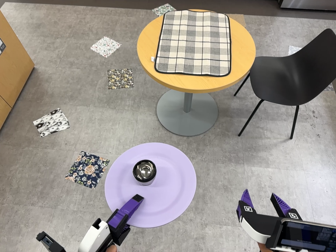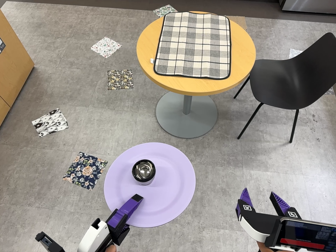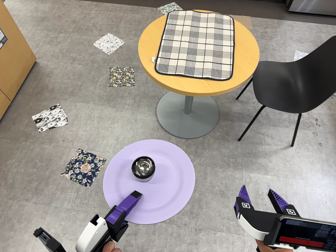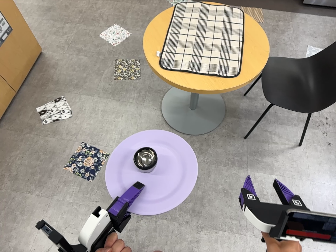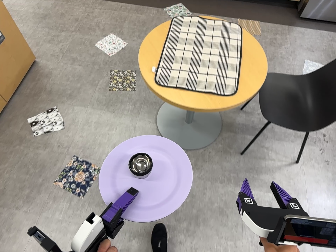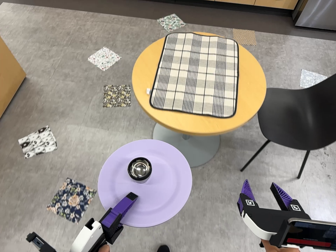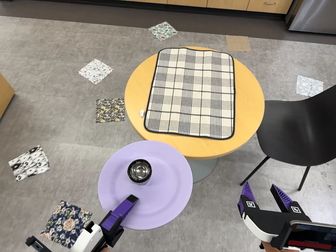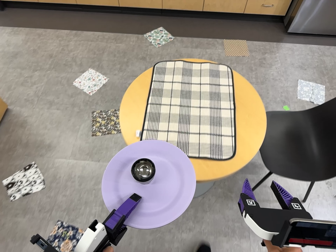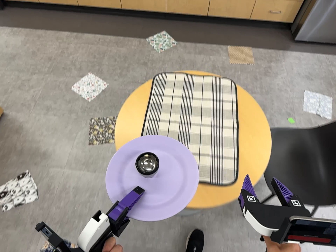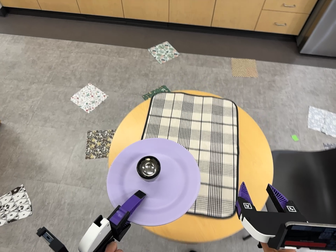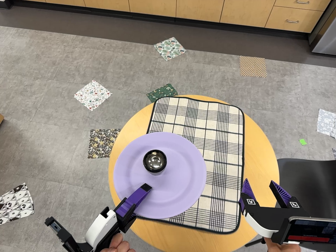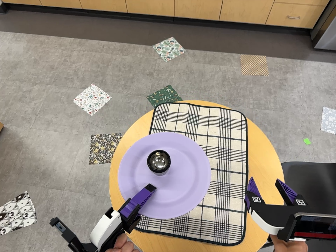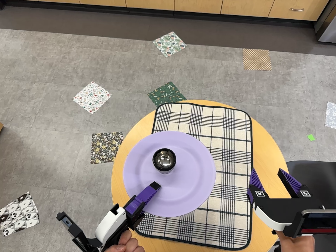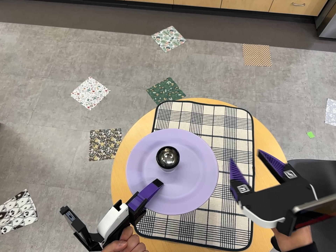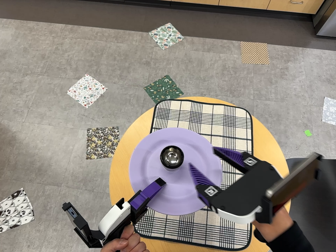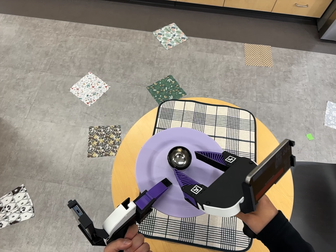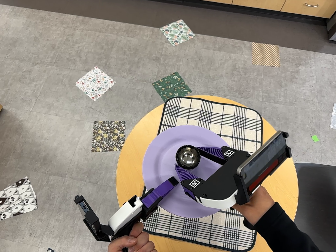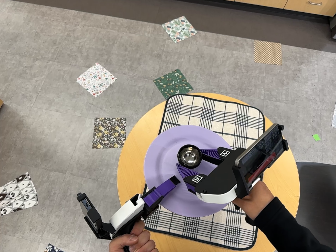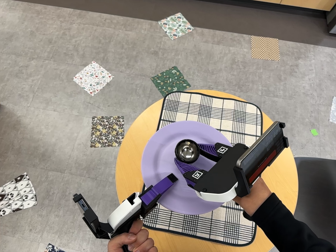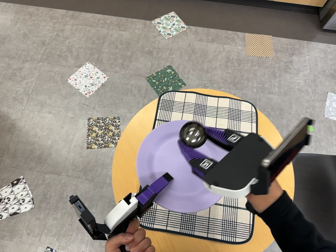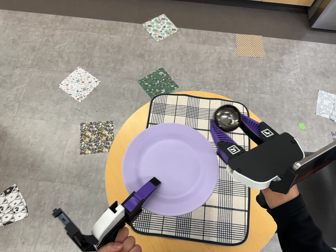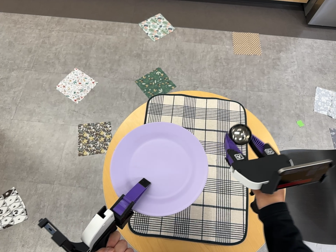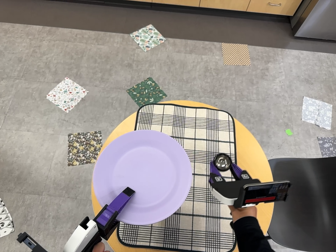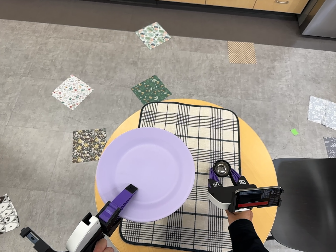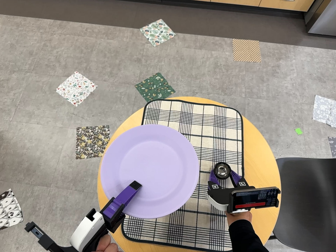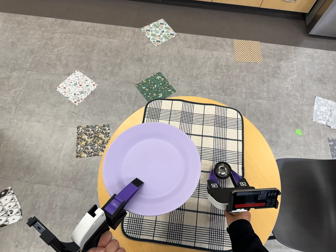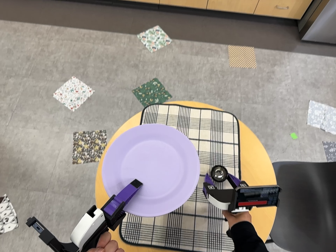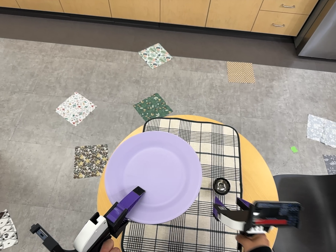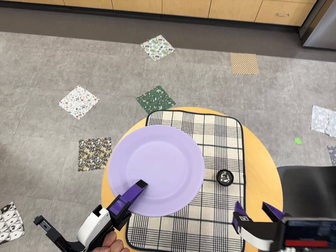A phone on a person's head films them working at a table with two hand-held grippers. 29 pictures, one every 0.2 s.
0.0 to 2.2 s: The camera travels toward the top of its view and forward, about 90 cm, so close, fixed things drift downward.
2.2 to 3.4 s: The camera travels toward the top of its view, forward and to its left, about 12 cm.
3.4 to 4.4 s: The camera travels to its right, about 5 cm, so close, fixed things drift to the left.
4.4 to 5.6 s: The camera shifts only a little, or ends up much as it began.
The film runs forward here.
